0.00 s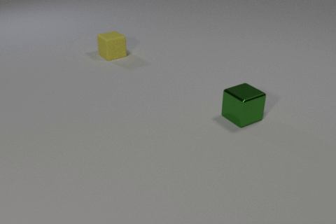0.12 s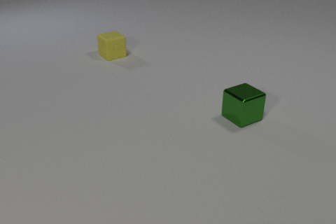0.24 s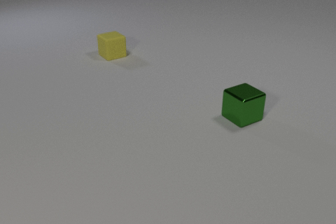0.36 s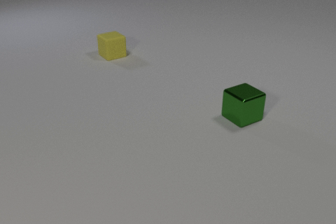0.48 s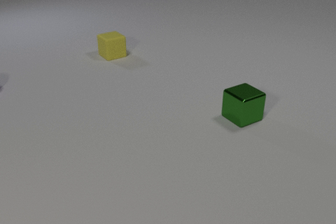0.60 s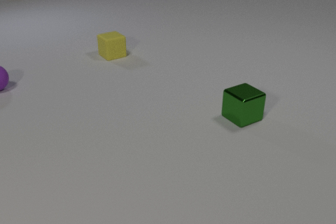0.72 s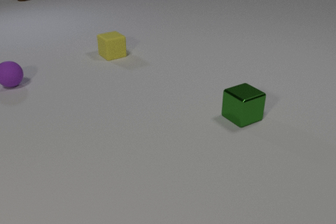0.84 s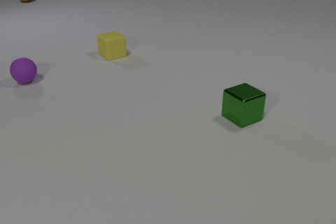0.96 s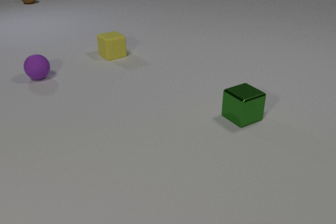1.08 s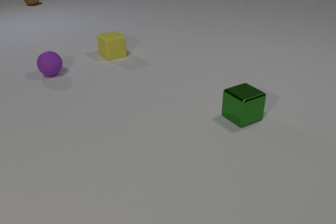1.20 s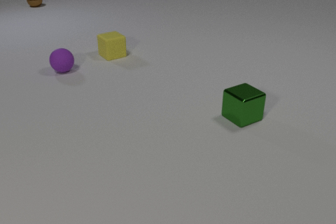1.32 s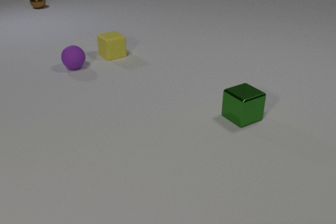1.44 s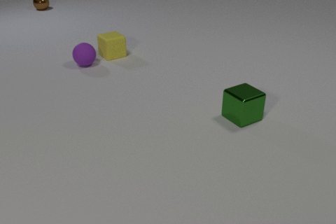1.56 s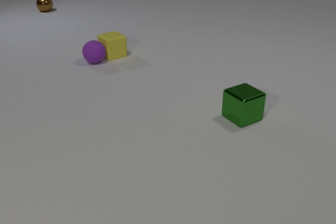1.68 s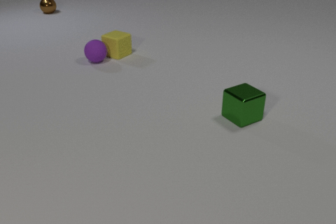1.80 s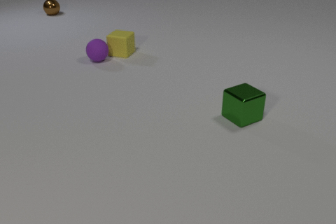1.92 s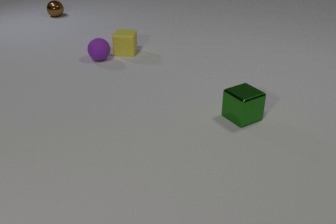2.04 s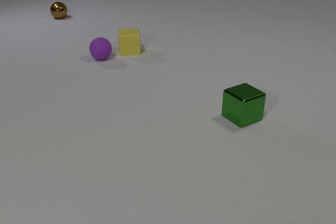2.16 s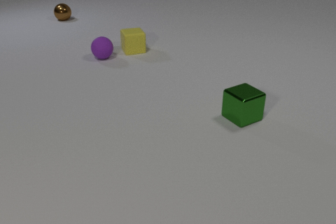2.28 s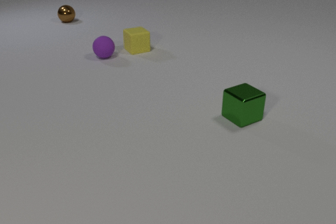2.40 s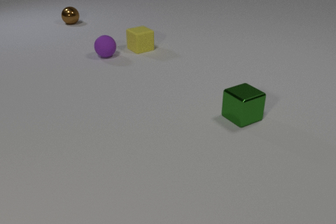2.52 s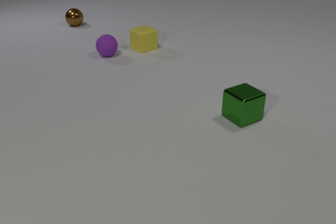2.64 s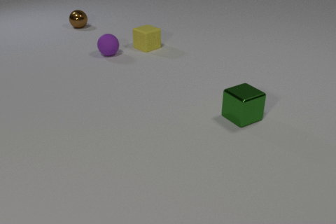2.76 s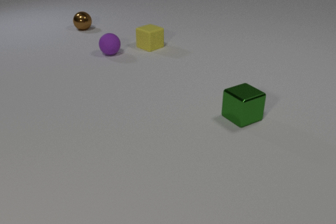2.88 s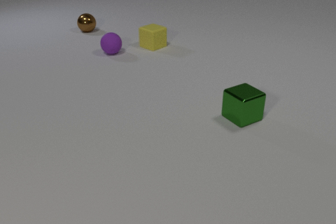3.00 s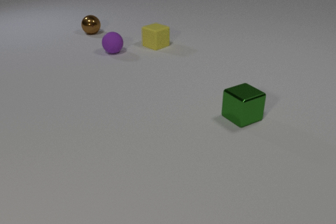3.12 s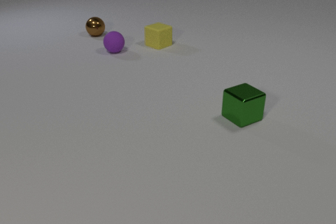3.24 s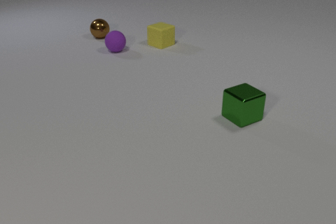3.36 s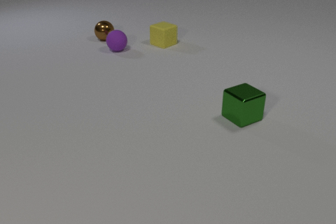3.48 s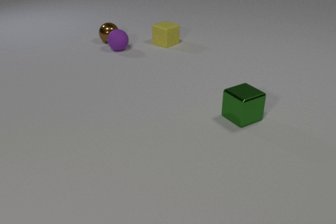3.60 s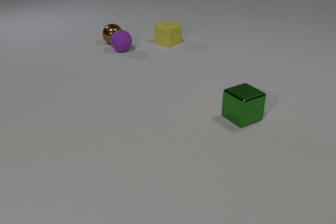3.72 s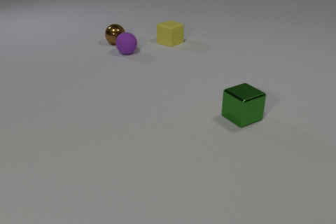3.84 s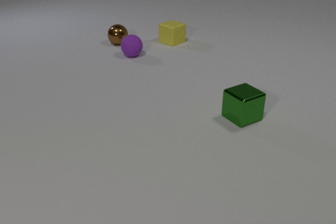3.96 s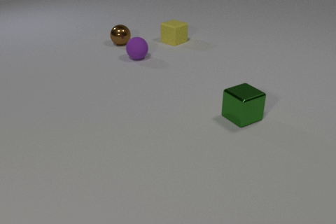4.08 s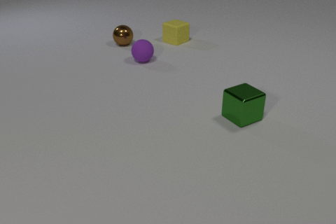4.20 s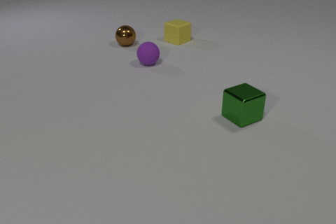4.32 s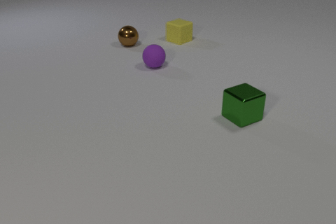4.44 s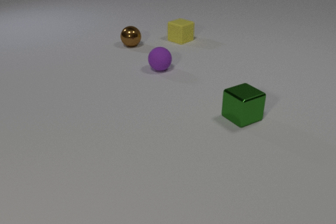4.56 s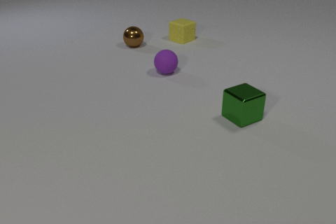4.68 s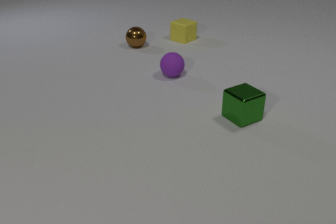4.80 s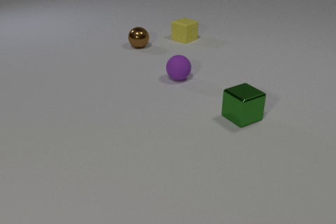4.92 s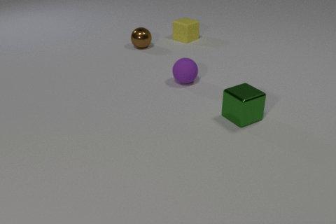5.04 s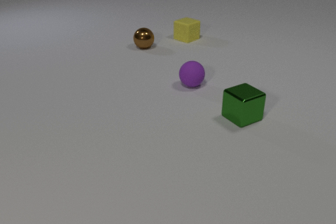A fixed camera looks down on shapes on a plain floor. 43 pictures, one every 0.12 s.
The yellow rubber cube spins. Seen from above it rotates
counterclockwise.
The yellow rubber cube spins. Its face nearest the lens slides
to the right.
0.00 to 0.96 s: The purple rubber sphere comes in at the left edge, rolls to the right. The brown metal sphere comes in at the top edge, rolls toward the camera.
0.96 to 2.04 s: The purple rubber sphere rolls to the right and away from the camera. The yellow rubber cube slides to the right and away from the camera, spins so that its near face slides to the right, counterclockwise seen from above. The brown metal sphere rolls toward the camera and to the right. The purple rubber sphere and the yellow rubber cube collide.
2.04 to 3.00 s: The purple rubber sphere rolls away from the camera and to the right. The yellow rubber cube slides to the right and away from the camera, spins so that its near face slides to the right, counterclockwise seen from above. The brown metal sphere rolls toward the camera and to the right.
3.00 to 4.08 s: The purple rubber sphere rolls to the right and toward the camera. The yellow rubber cube slides to the right and away from the camera. The brown metal sphere rolls toward the camera and to the right. The purple rubber sphere and the brown metal sphere collide.
4.08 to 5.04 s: The purple rubber sphere rolls toward the camera and to the right. The yellow rubber cube slides to the right and away from the camera. The brown metal sphere rolls to the right and toward the camera.
How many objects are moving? 3.
What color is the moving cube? yellow.
How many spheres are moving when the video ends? 2.
